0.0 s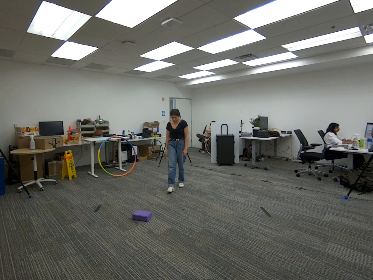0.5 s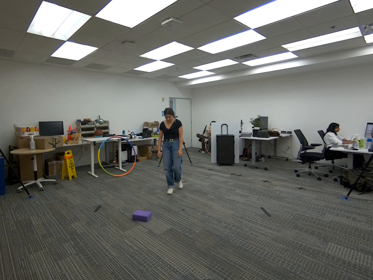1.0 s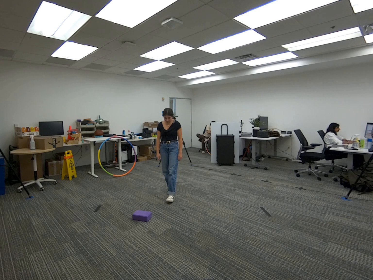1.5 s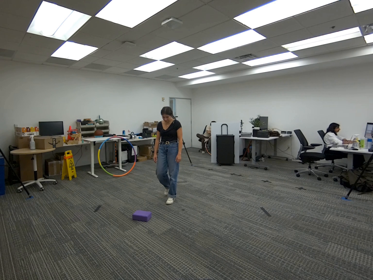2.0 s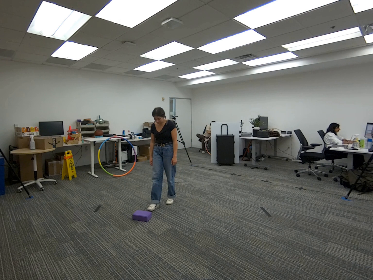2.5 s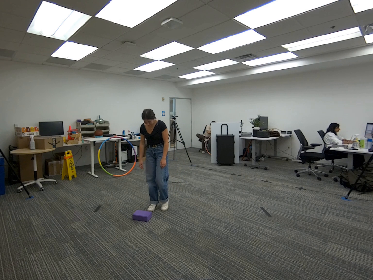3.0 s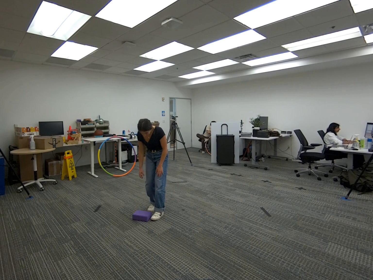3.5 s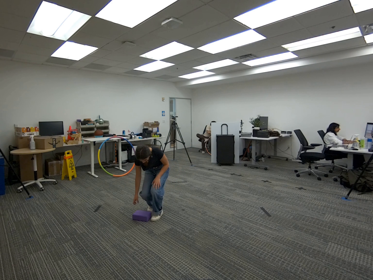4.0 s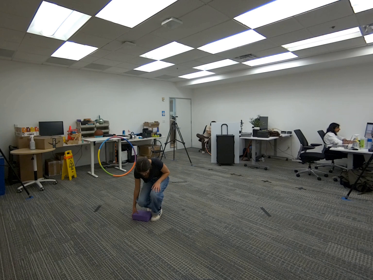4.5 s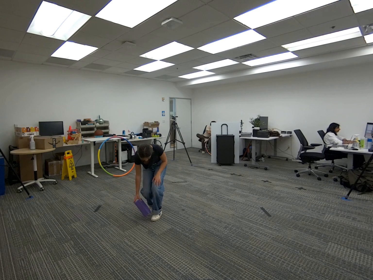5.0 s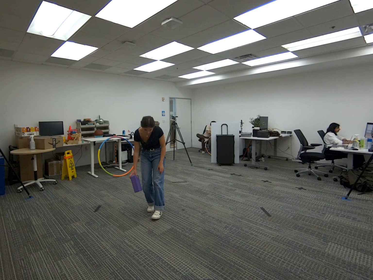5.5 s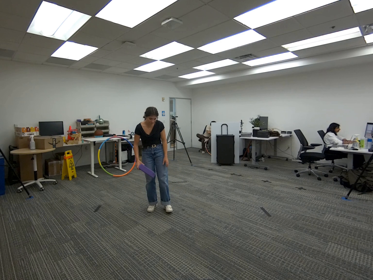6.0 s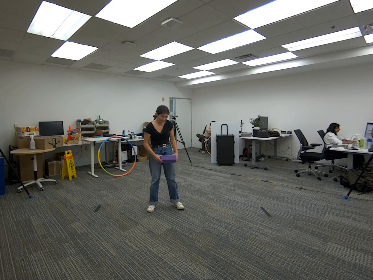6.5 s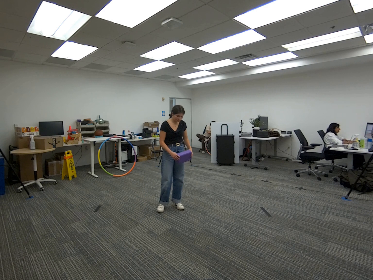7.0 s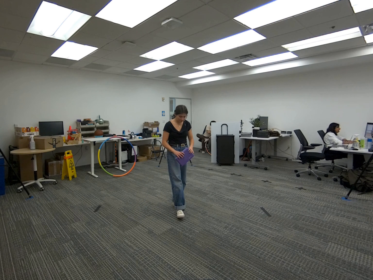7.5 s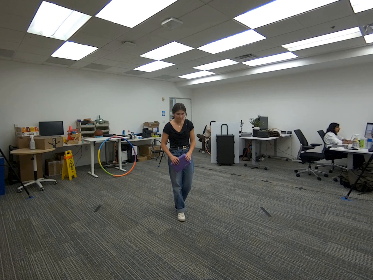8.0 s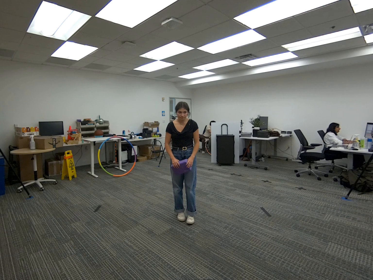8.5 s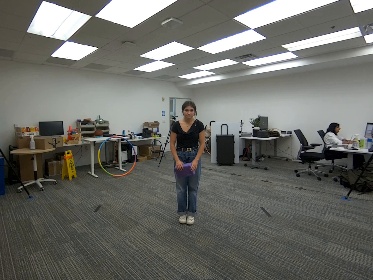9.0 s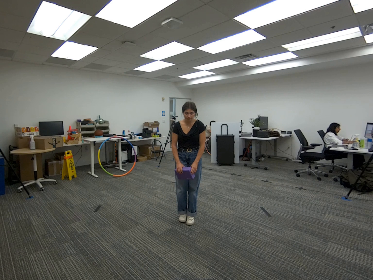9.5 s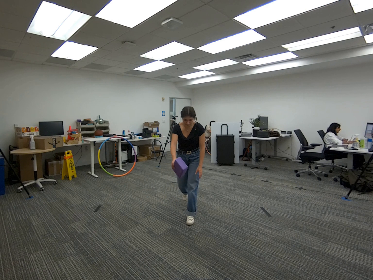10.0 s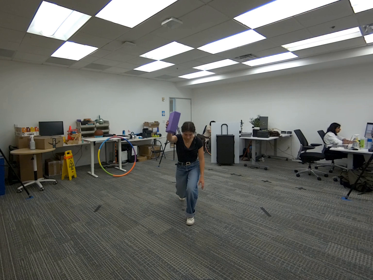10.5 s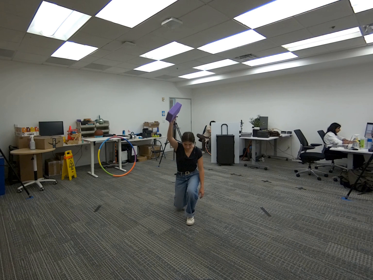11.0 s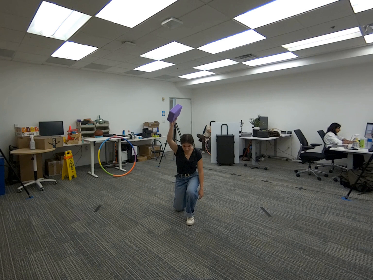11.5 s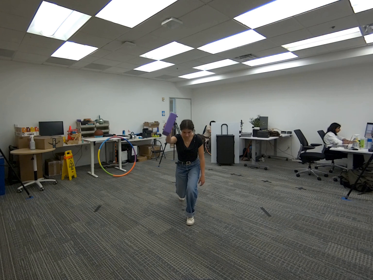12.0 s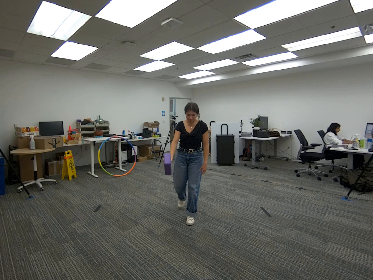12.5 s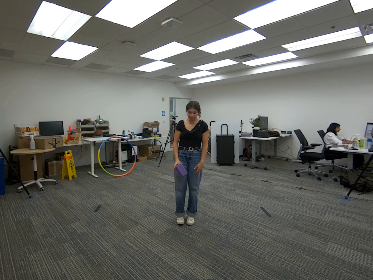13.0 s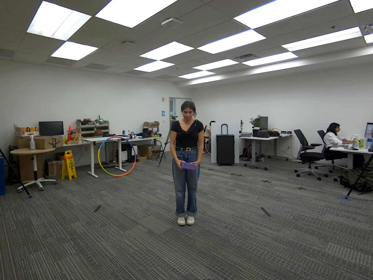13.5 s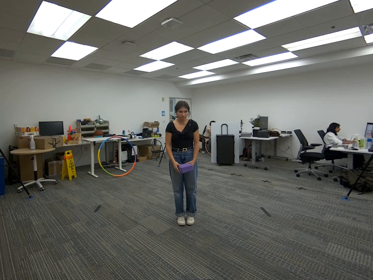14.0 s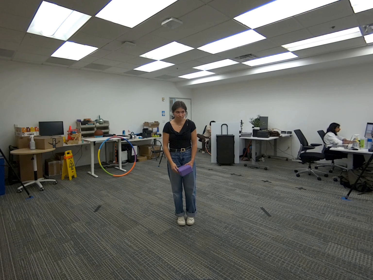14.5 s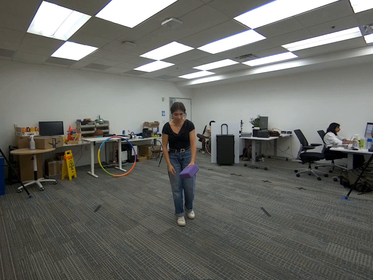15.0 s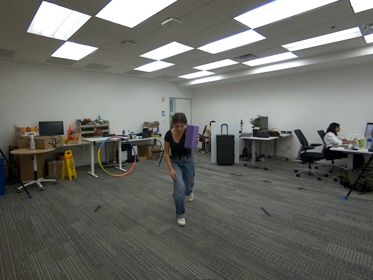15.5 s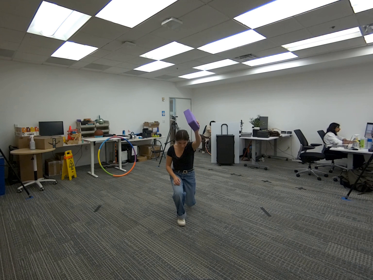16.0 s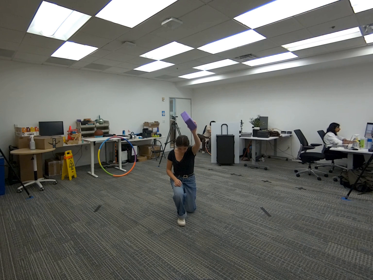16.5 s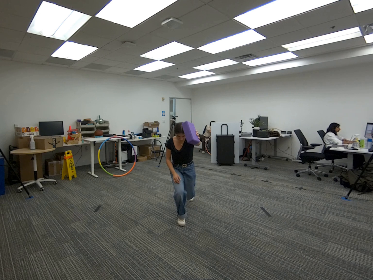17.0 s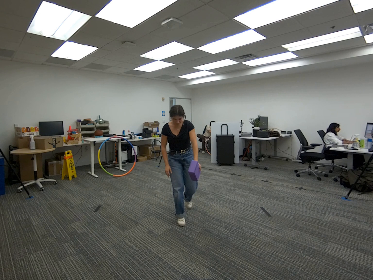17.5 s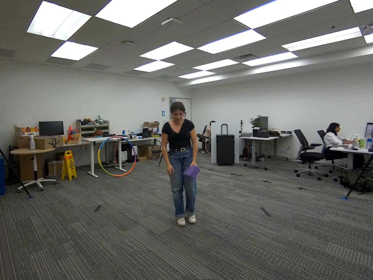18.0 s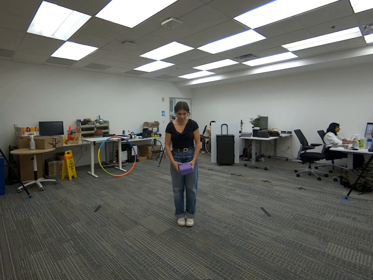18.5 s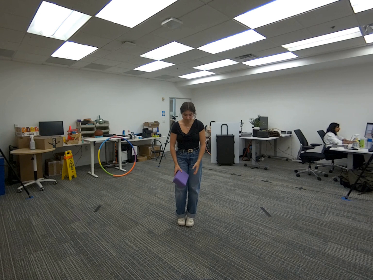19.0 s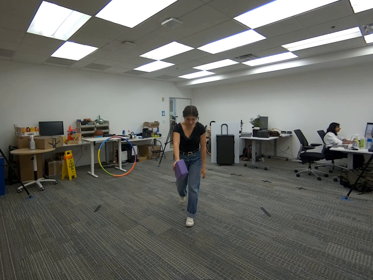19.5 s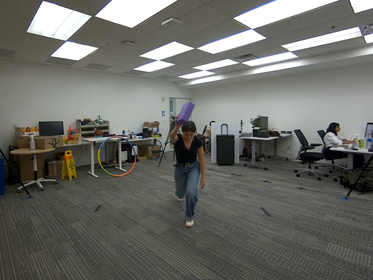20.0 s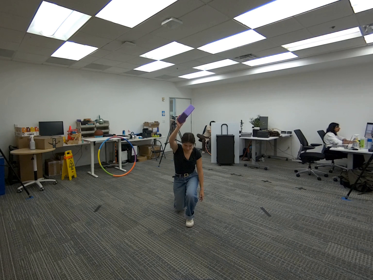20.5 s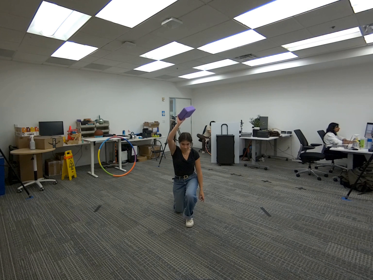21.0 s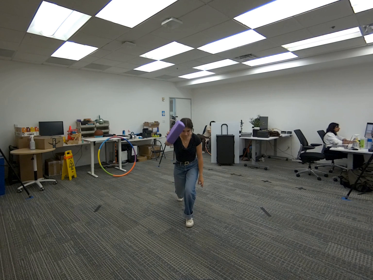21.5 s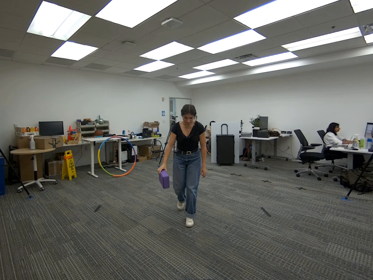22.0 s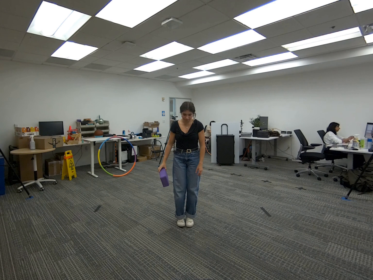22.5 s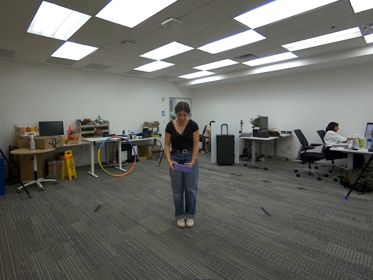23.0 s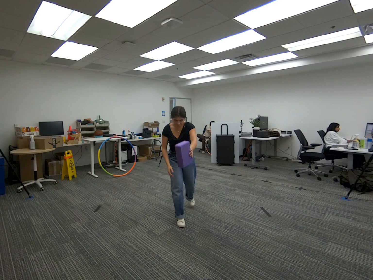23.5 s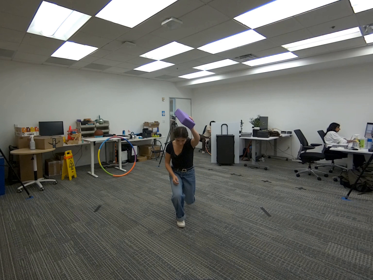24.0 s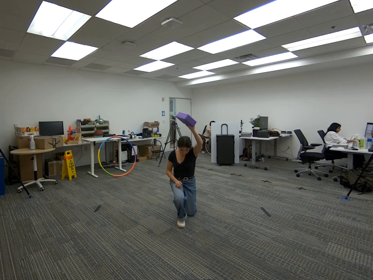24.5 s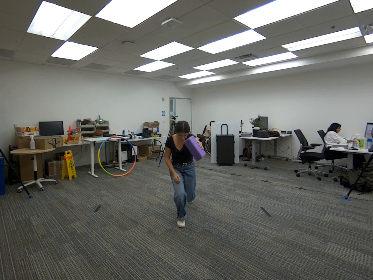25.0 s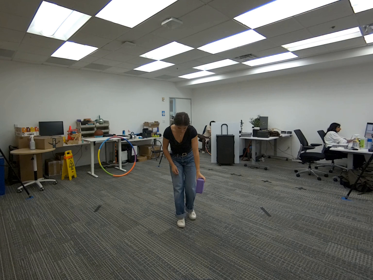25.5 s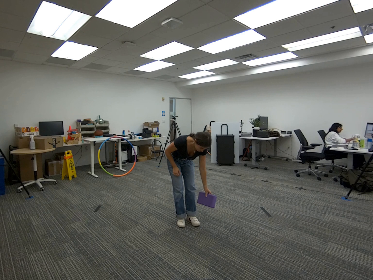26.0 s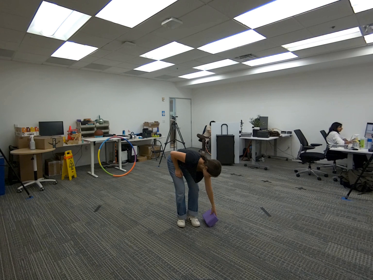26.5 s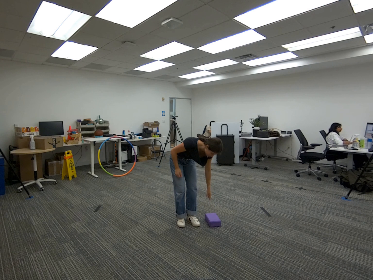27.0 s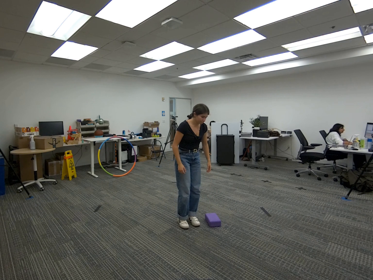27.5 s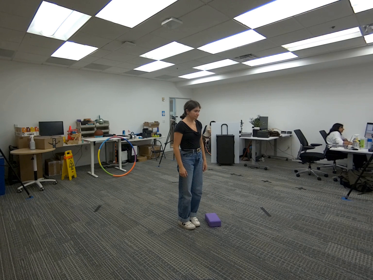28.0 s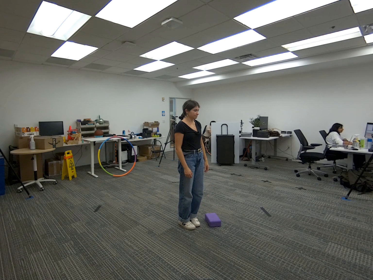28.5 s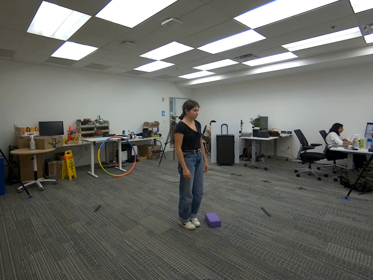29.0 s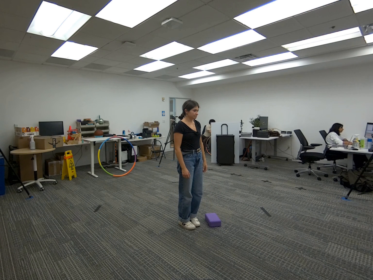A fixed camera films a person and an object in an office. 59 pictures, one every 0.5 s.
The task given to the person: Walk over to the yoga block on the ground and pick up the yoga block with both hands extending it up in the air as you perform a low lunge. Place the block on the ground when completed.
